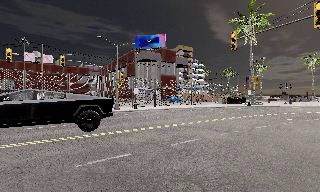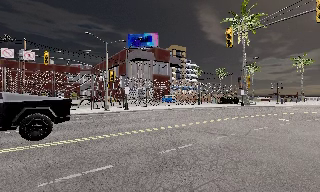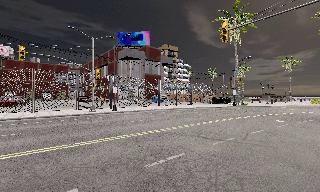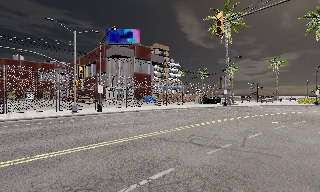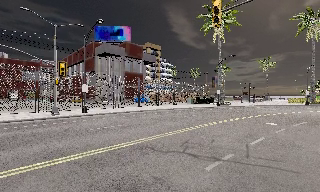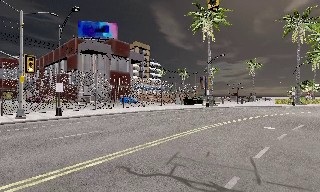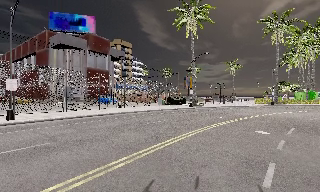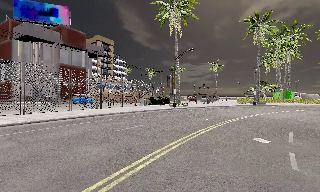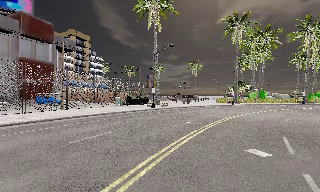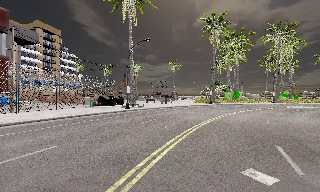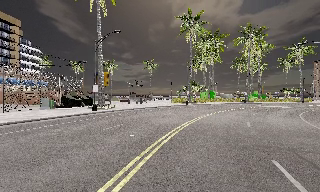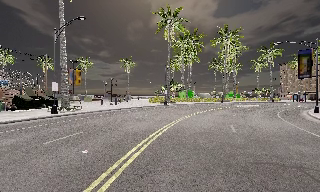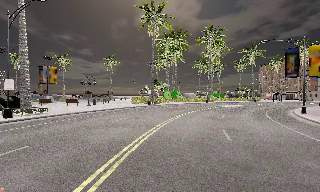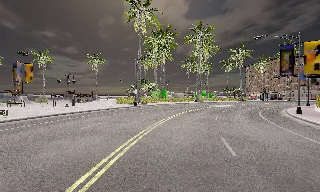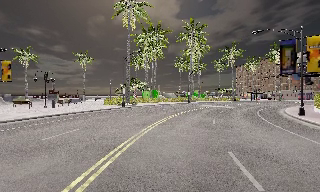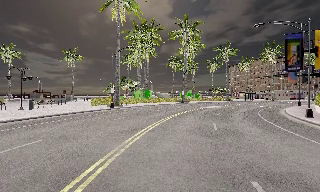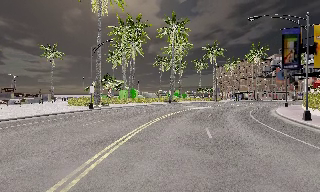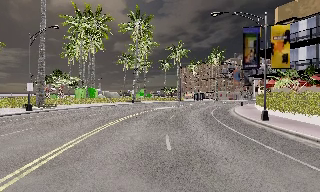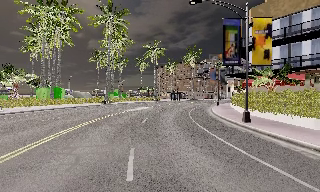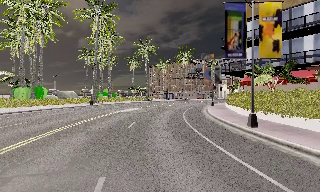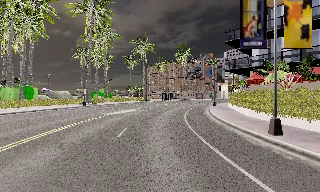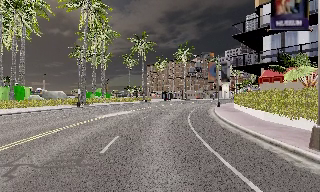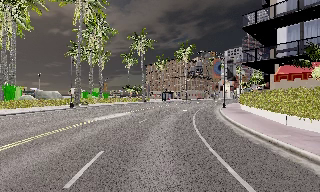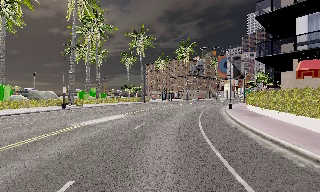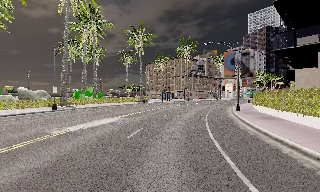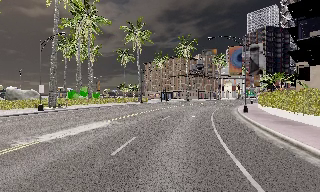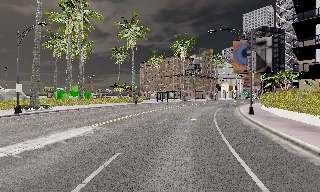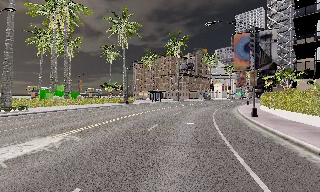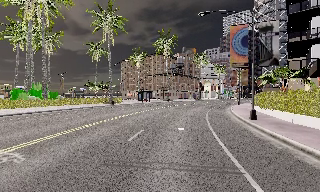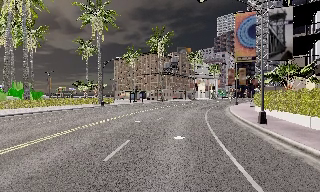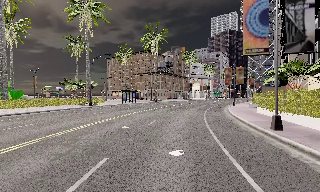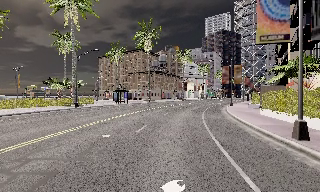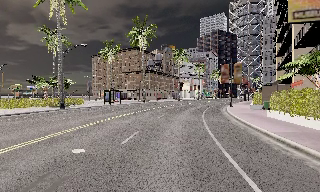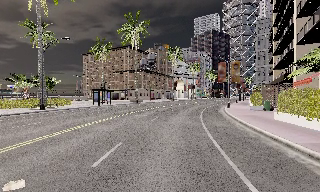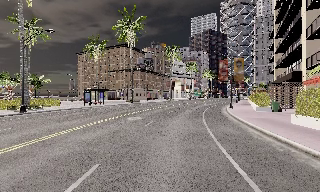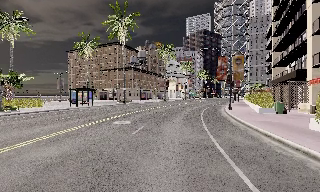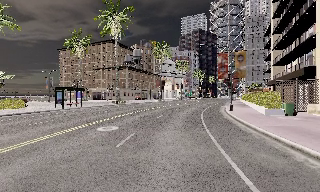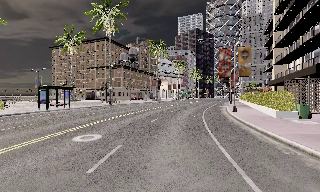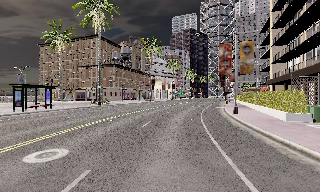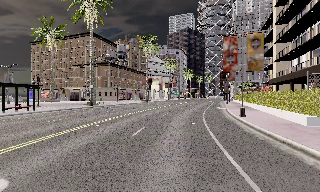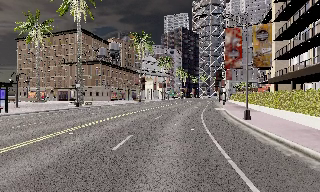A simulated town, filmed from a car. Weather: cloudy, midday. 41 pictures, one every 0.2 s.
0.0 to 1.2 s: The camera swings to its right by about 20 degrees, and the scene slides to the left. It travels forward, about 7 m, so what stands in front looms larger. It gains speed.
1.2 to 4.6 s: The scene slides to the left, as the camera pans about 80 degrees to its right. It travels forward, about 30 m.
4.6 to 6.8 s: The camera swings to its right by about 20 degrees, and the scene slides to the left. It travels forward, about 20 m, so what stands in front looms larger.
6.8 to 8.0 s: The camera swings to its right by about 10 degrees, and the scene slides to the left. It travels forward, about 11 m, so what stands in front looms larger.
The film runs forward here.
